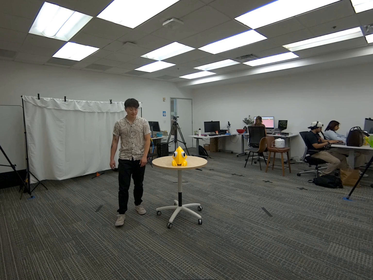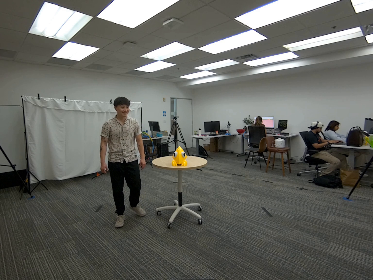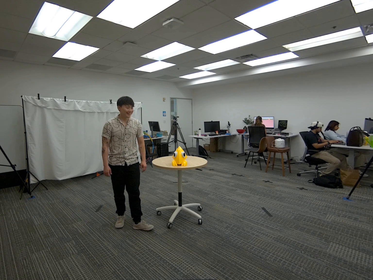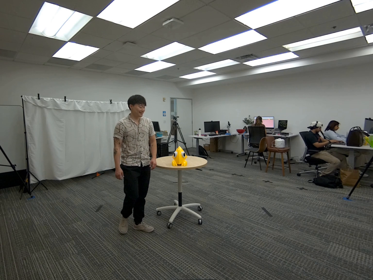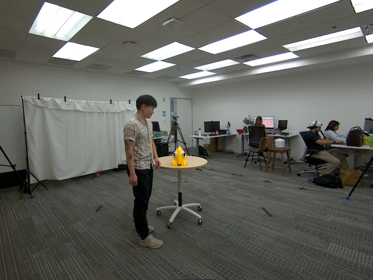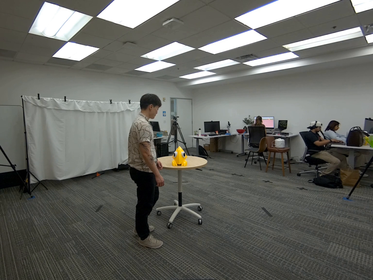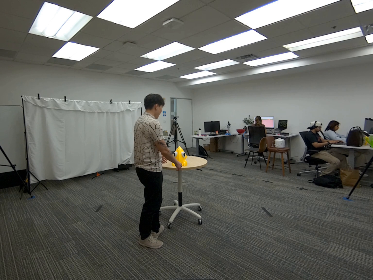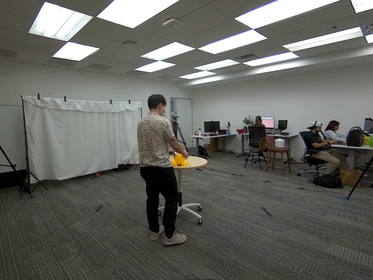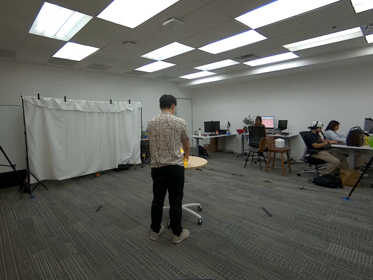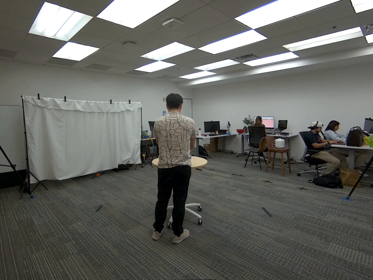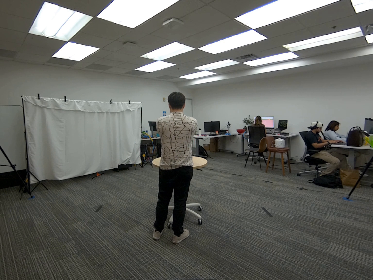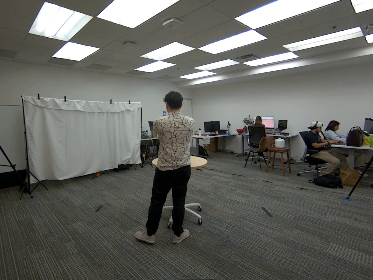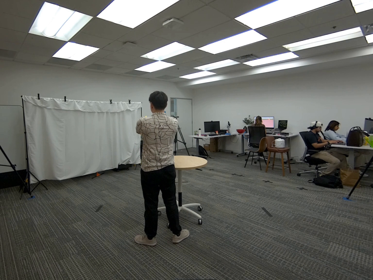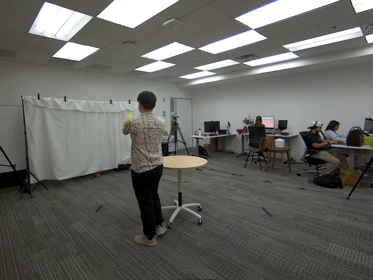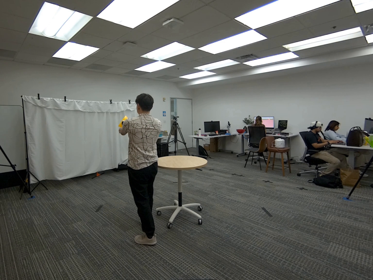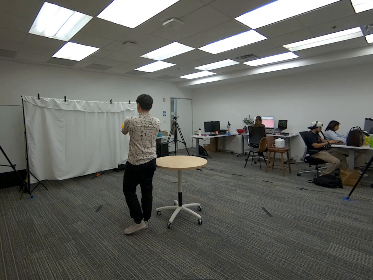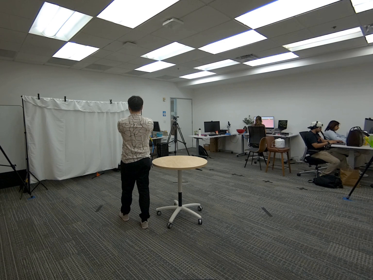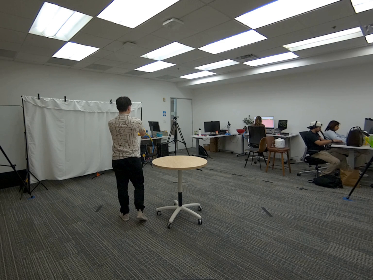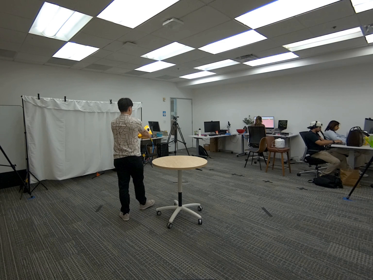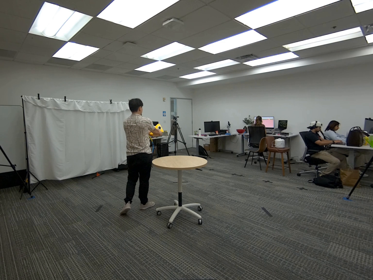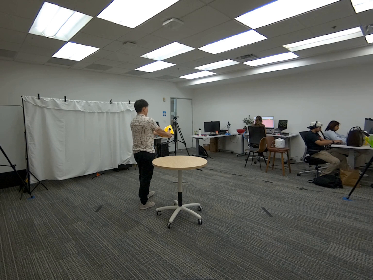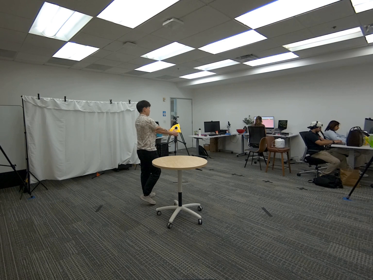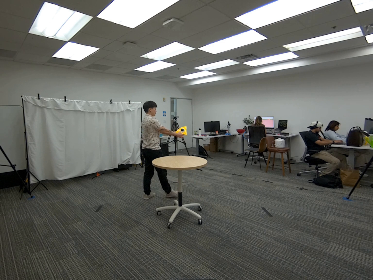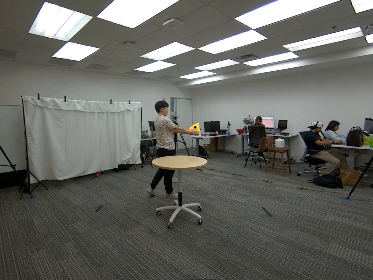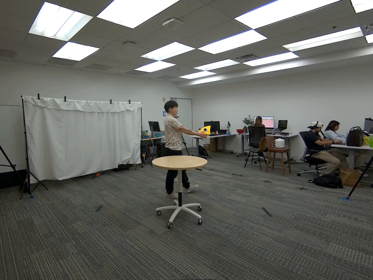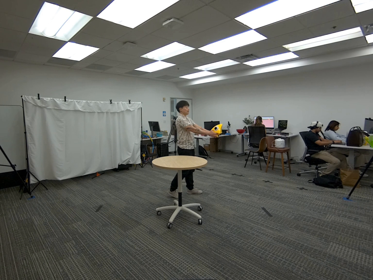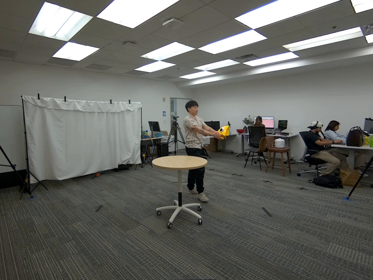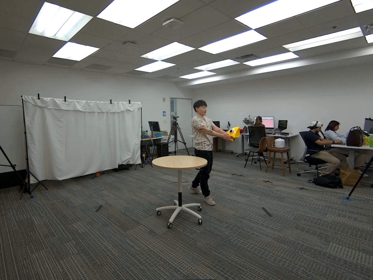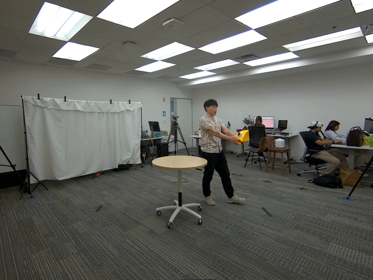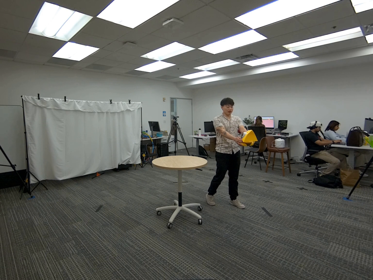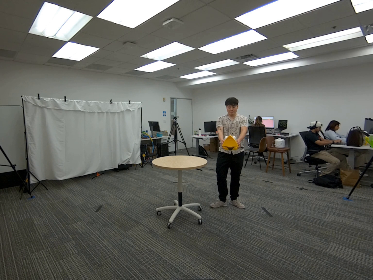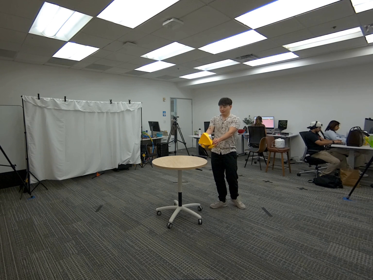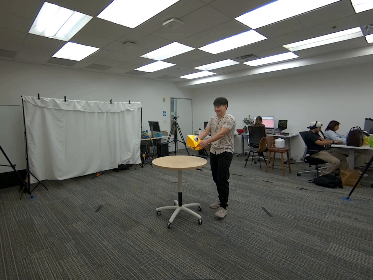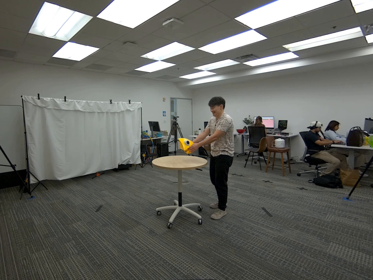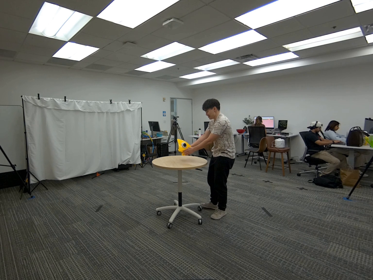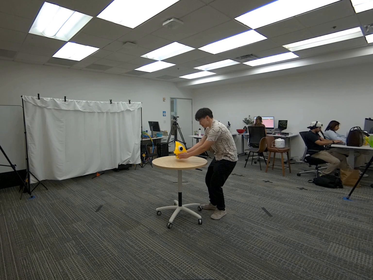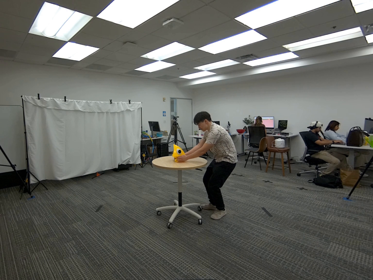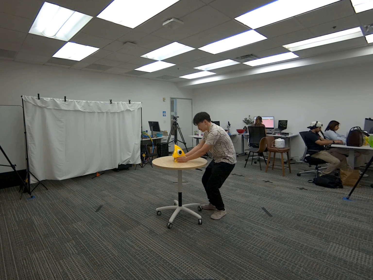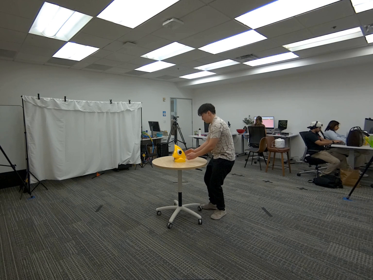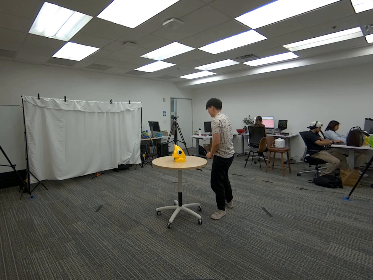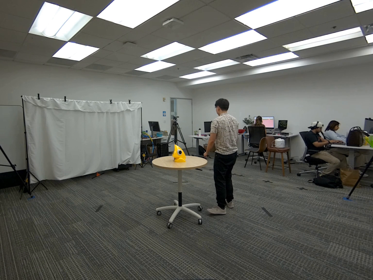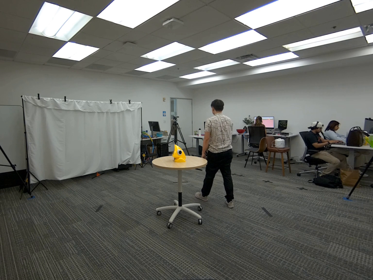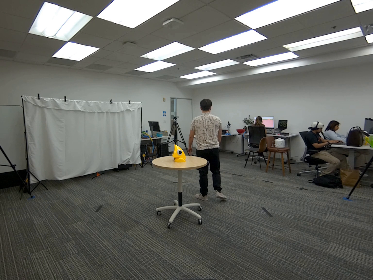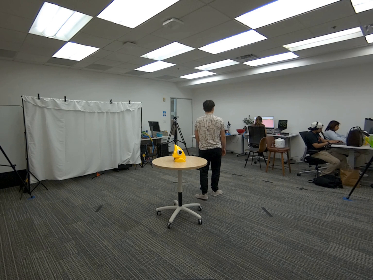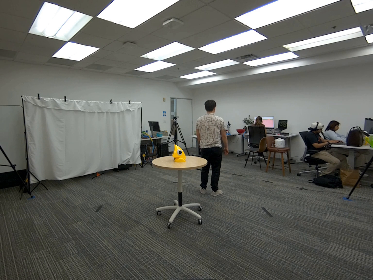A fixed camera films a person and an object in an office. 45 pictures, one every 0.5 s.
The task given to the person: Walk over to the yellow toy on the round table and pick it up with your both hands. Hold the toy infrony of you as you walk around the bounding area. Place the toy on the round table when finished.
